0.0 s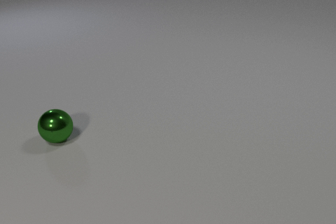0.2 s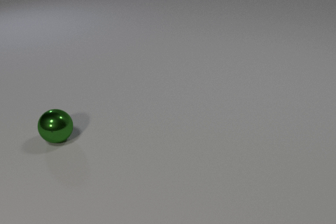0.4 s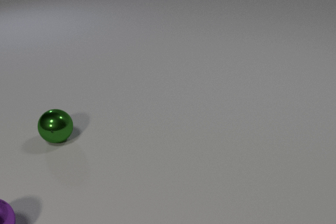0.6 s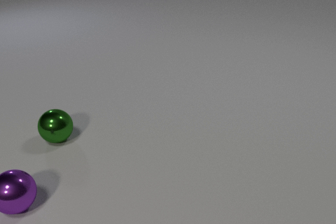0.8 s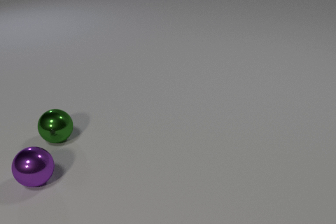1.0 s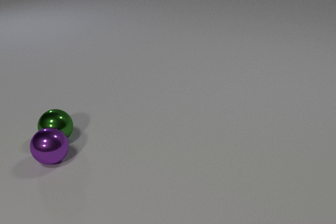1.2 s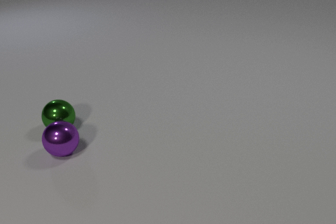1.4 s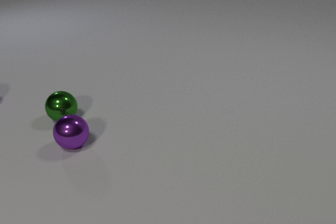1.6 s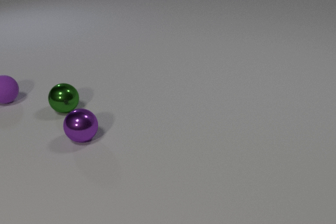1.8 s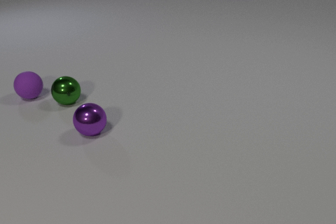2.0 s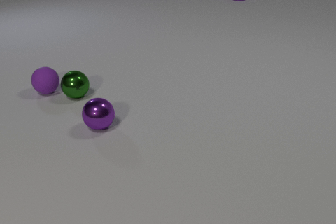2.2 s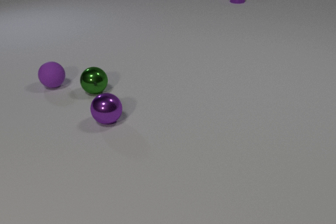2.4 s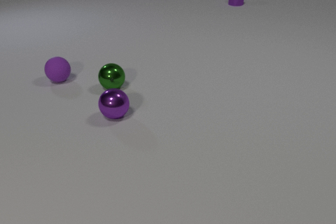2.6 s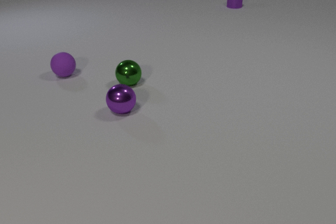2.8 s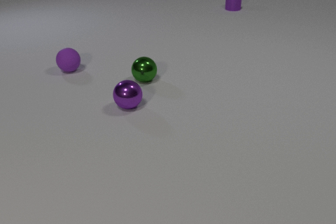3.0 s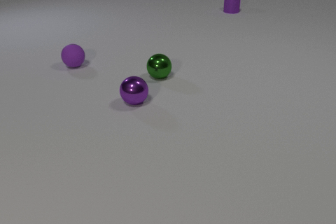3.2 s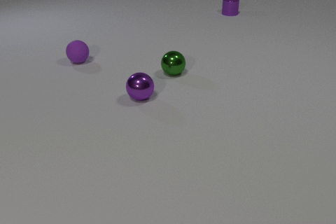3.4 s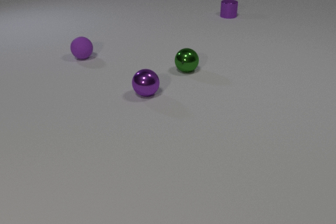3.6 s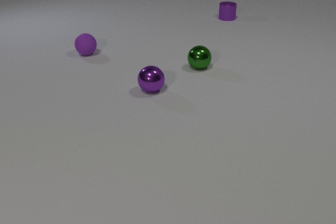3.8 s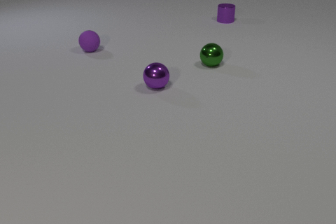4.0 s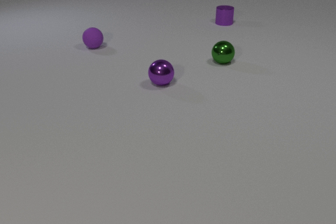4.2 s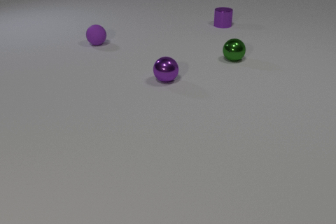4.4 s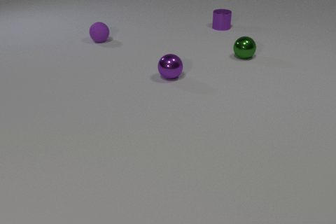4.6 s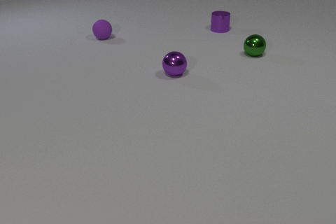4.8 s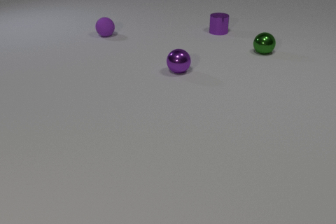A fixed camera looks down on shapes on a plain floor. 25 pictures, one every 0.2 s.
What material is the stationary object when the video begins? metal.
How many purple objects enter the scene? 3.
How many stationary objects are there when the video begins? 1.
0.0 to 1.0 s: The purple metal sphere comes in at the bottom edge, rolls away from the camera and to the right. The purple metal sphere and the green metal sphere collide.
1.0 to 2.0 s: The purple metal sphere rolls away from the camera and to the right. The green metal sphere rolls away from the camera. The purple metal cylinder comes in at the top edge, slides toward the camera. The purple rubber sphere comes in at the left edge, rolls to the right. The green metal sphere and the purple rubber sphere collide.
2.0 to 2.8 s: The purple metal sphere rolls away from the camera and to the right. The green metal sphere rolls to the right. The purple metal cylinder slides toward the camera. The purple rubber sphere rolls away from the camera and to the right.
2.8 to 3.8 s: The purple metal sphere rolls away from the camera and to the right. The green metal sphere rolls to the right and away from the camera. The purple metal cylinder slides toward the camera. The purple rubber sphere rolls away from the camera and to the right.
3.8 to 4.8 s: The purple metal sphere rolls away from the camera and to the right. The green metal sphere rolls to the right and away from the camera. The purple metal cylinder slides toward the camera. The purple rubber sphere rolls away from the camera.
